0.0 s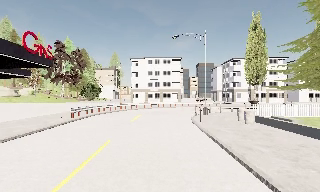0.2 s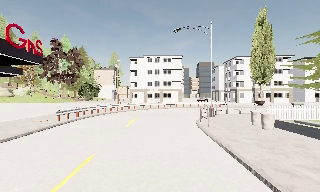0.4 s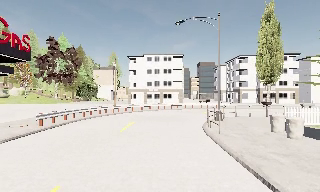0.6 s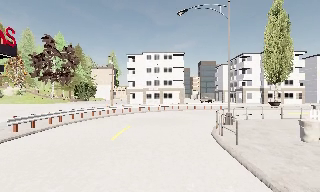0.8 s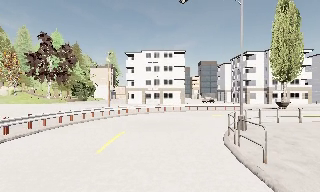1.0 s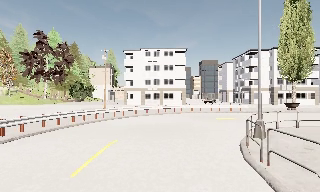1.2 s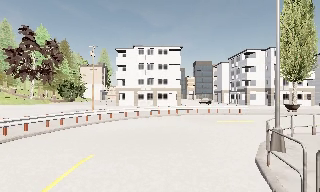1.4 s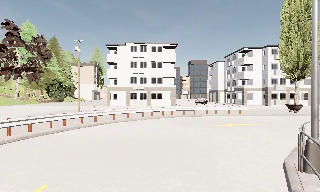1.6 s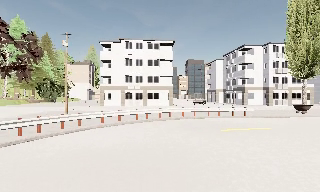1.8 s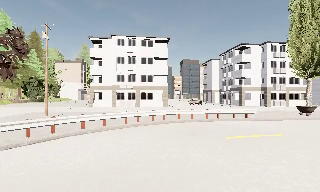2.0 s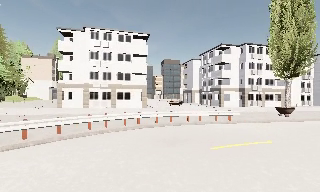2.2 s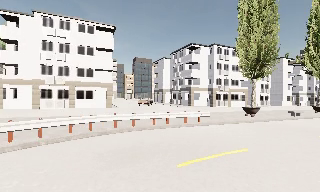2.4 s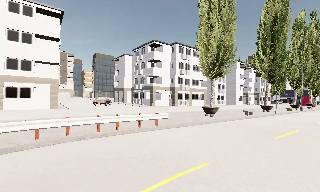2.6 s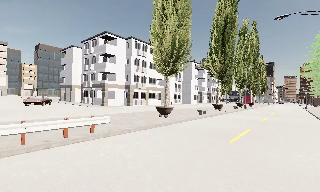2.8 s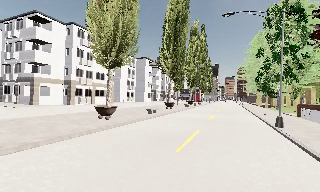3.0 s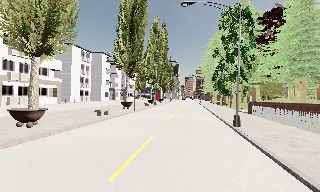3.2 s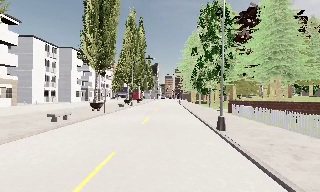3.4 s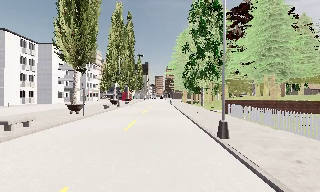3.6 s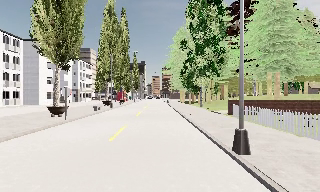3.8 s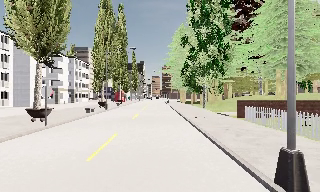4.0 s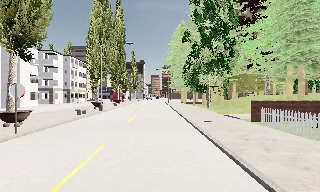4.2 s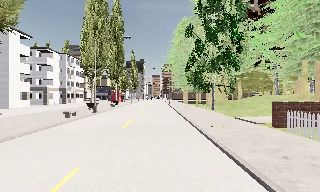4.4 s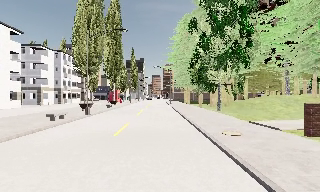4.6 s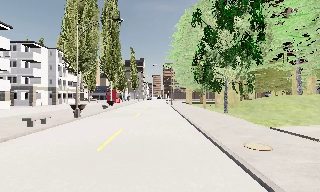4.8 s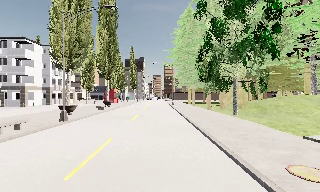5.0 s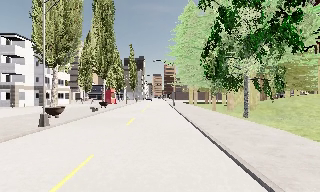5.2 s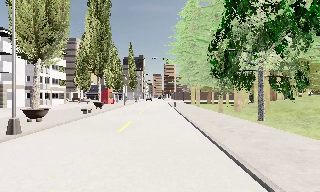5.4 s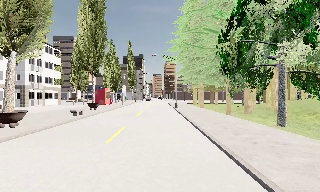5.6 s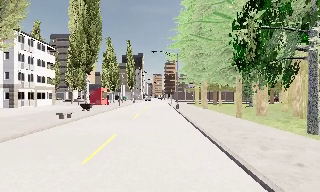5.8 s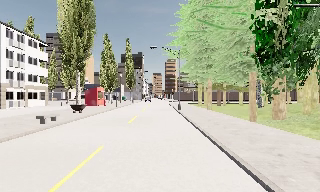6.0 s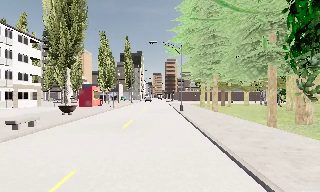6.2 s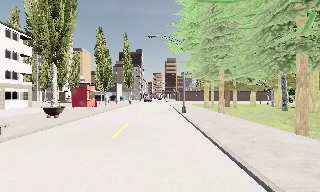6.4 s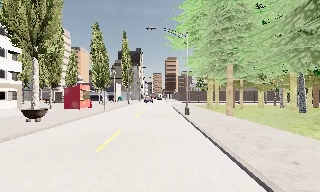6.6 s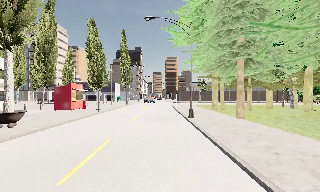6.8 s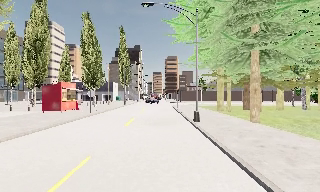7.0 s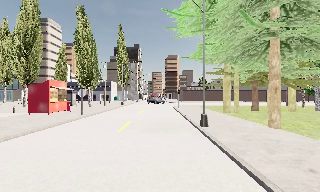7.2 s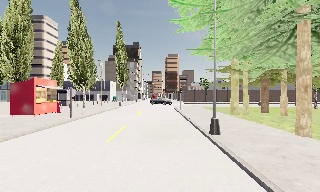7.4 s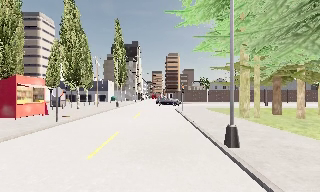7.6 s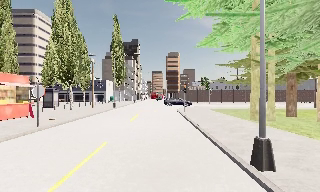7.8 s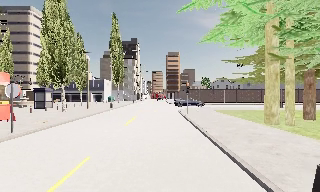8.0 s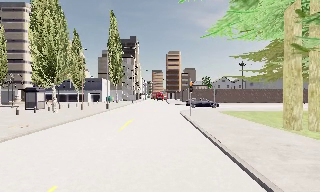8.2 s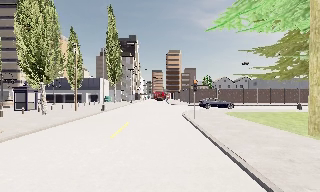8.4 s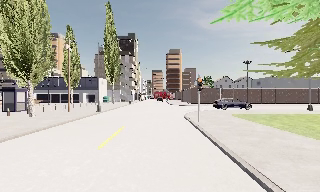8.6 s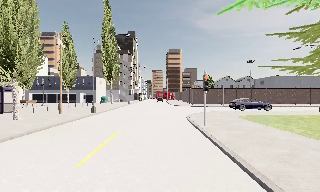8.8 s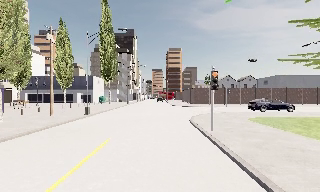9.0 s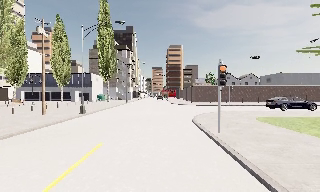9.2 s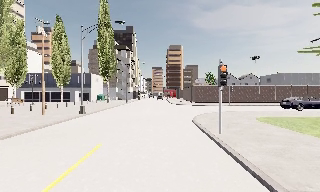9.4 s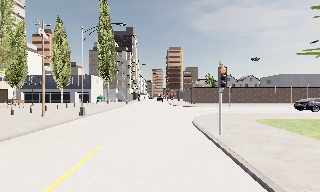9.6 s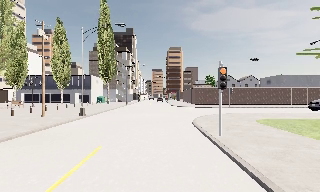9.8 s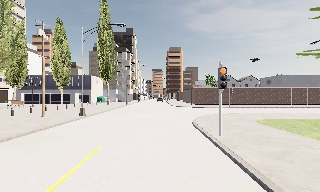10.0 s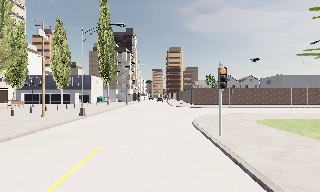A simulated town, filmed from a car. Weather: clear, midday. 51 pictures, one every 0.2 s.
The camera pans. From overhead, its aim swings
clockwise.
The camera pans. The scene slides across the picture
to the left.
0.0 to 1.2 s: The camera travels forward, about 9 m, so what stands in front looms larger.
1.2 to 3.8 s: The camera pans to its right, which is clockwise from overhead, by about 90 degrees. It travels forward, about 25 m.
3.8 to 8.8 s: The camera travels forward, about 45 m, so what stands in front looms larger.
8.8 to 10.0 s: The camera travels forward, about 1 m, so what stands in front looms larger. It loses speed.
The film runs forward here.
